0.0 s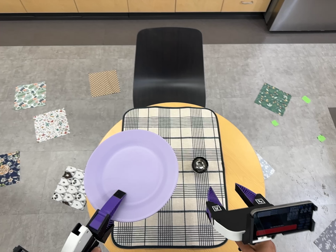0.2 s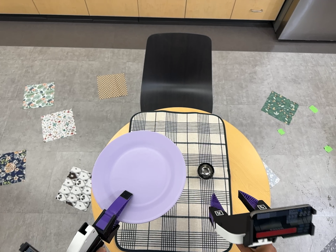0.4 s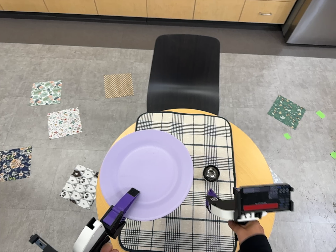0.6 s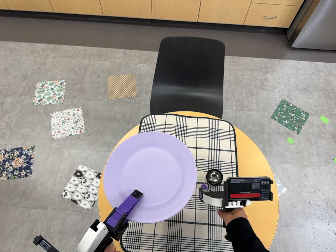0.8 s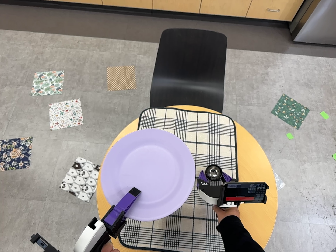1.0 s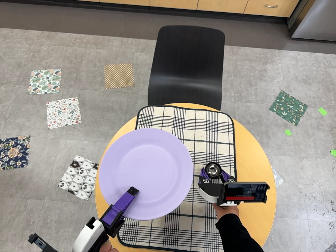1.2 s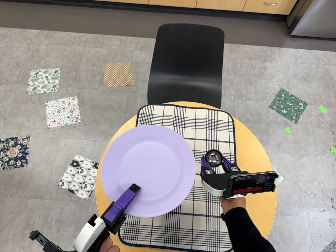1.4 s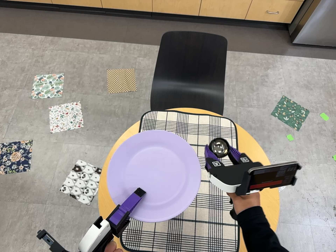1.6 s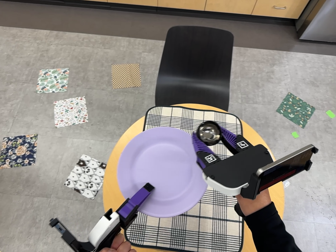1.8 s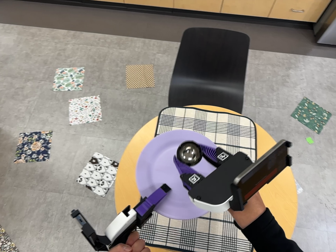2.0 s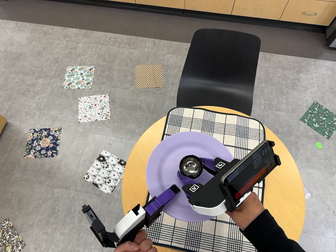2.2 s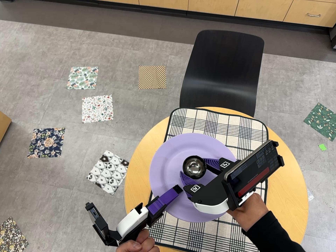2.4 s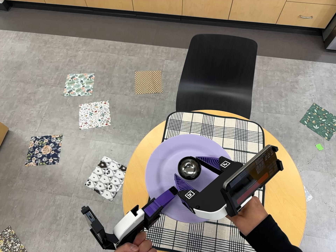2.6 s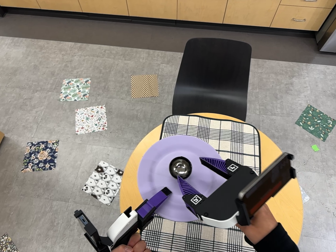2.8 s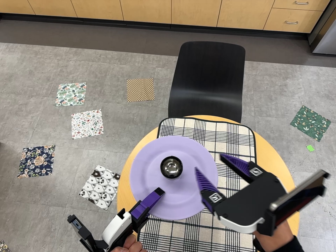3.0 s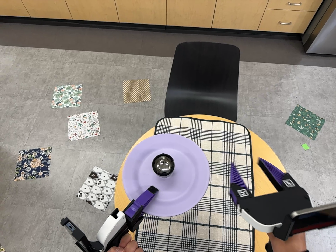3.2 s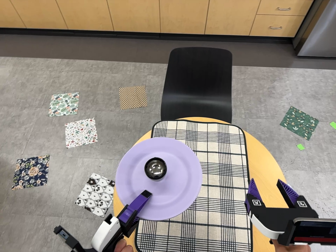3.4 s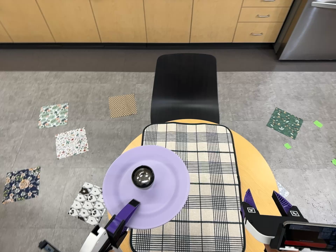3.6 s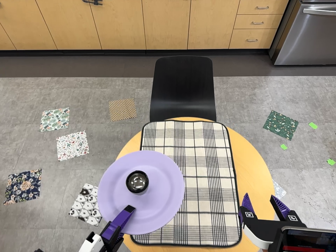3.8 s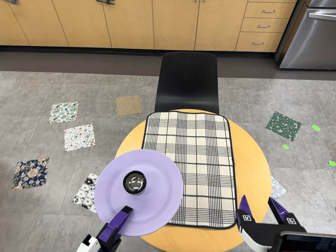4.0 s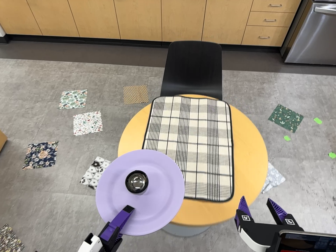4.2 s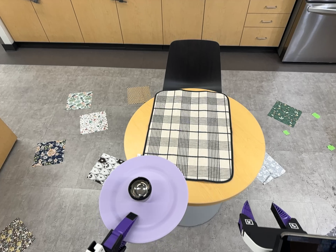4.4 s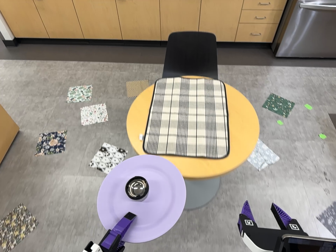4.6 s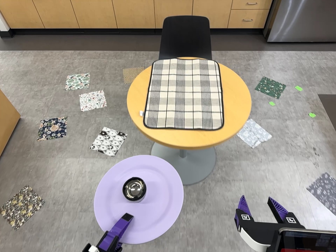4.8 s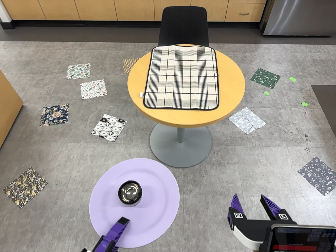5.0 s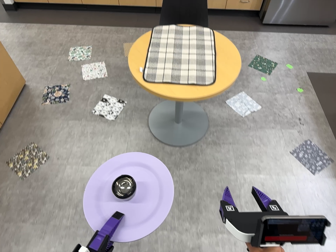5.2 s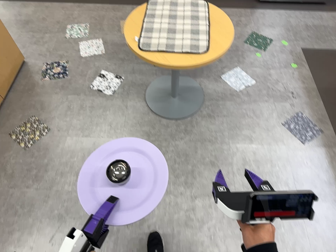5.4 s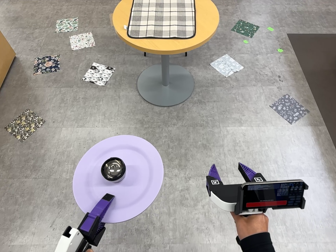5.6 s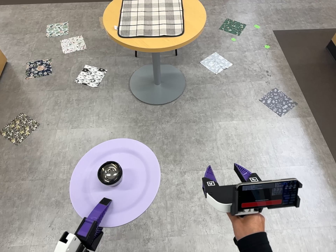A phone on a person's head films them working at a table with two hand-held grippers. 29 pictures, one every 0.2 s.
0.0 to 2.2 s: The camera travels to its left, about 8 cm, so close, fixed things drift to the right. It rolls about its line of sight by about 10 degrees, and the scene rotates clockwise.
2.2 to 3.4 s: The camera travels backward and toward the bottom of its view, about 10 cm, so what stands in front gets smaller. It rolls about its line of sight by about 10 degrees, and the scene rotates counterclockwise.
3.4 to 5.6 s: The camera travels toward the bottom of its view and backward, about 130 cm, so close, fixed things drift upward.
The film runs backward here.
